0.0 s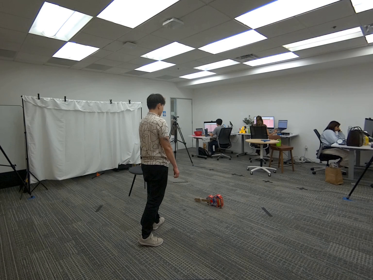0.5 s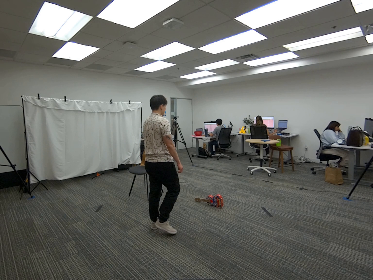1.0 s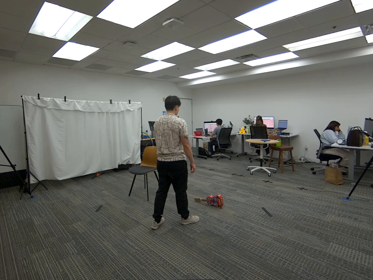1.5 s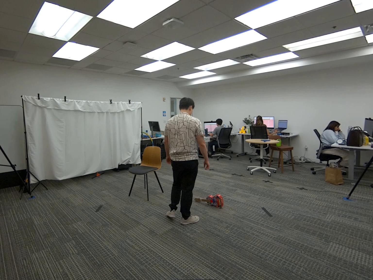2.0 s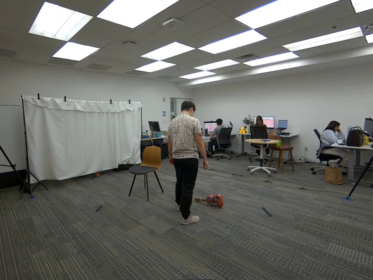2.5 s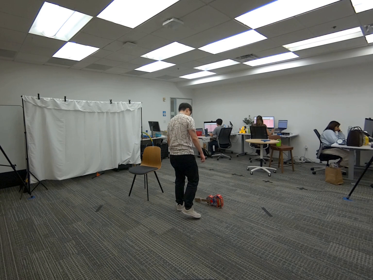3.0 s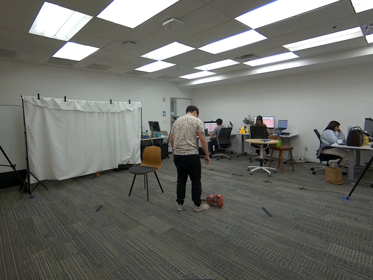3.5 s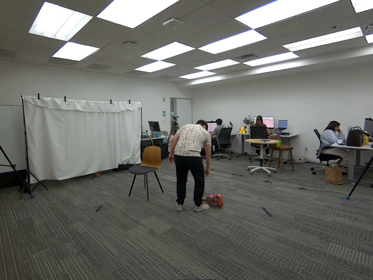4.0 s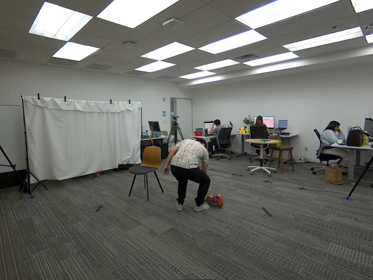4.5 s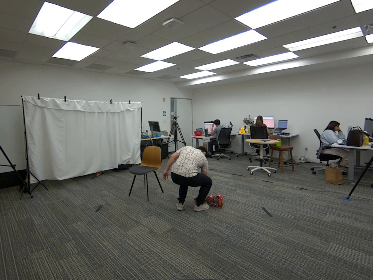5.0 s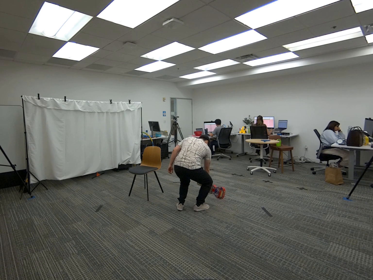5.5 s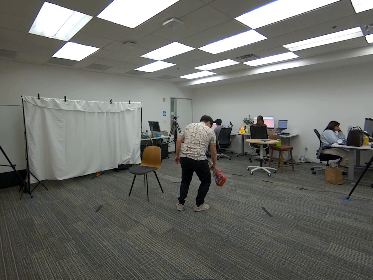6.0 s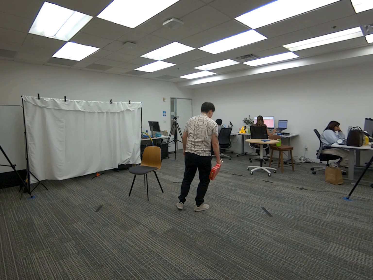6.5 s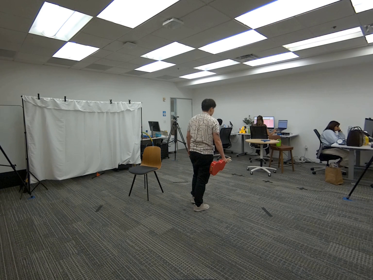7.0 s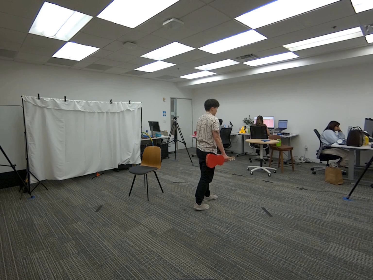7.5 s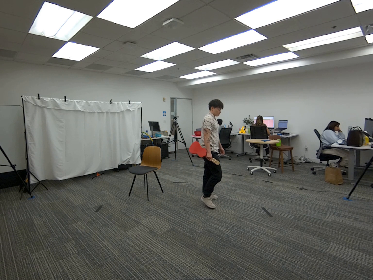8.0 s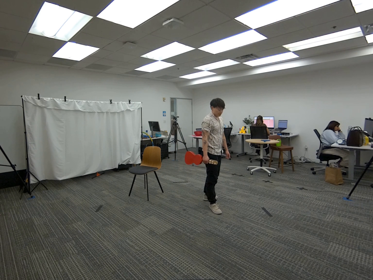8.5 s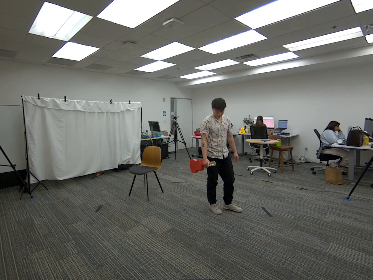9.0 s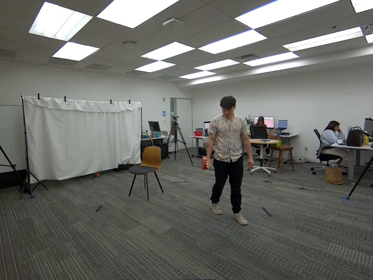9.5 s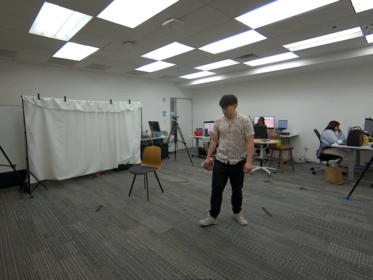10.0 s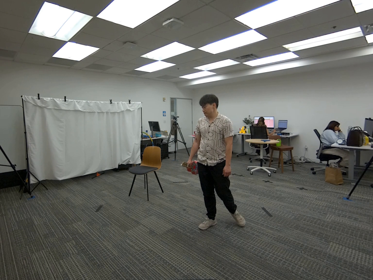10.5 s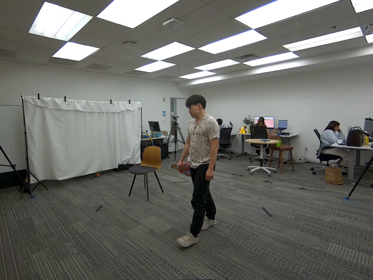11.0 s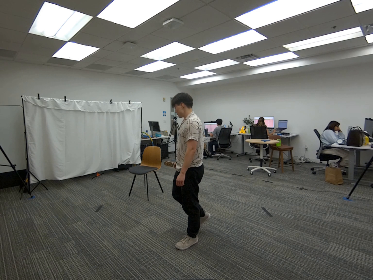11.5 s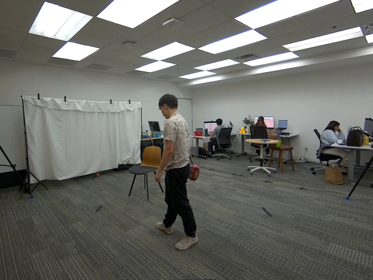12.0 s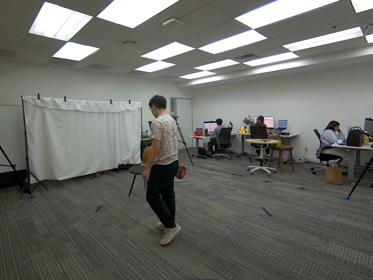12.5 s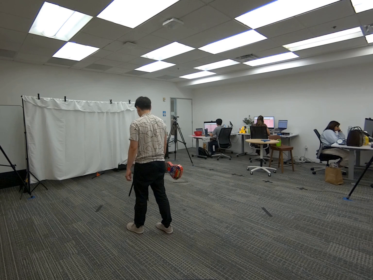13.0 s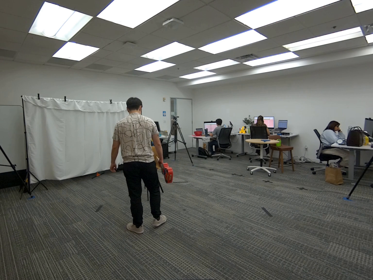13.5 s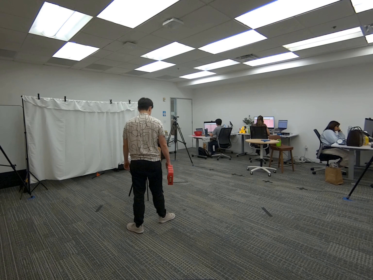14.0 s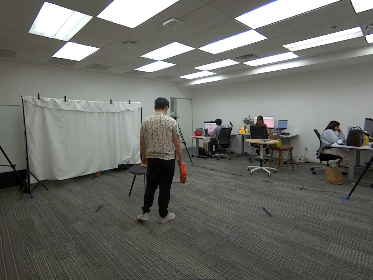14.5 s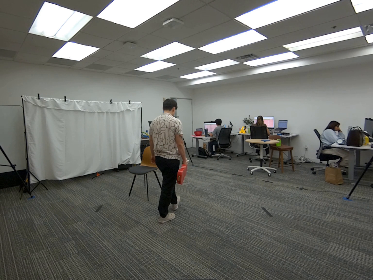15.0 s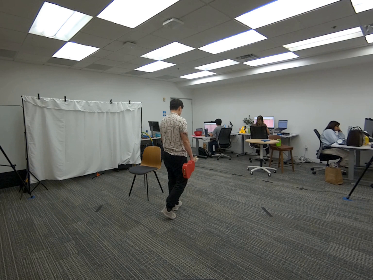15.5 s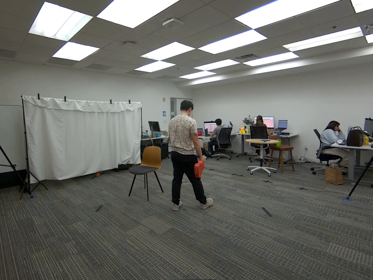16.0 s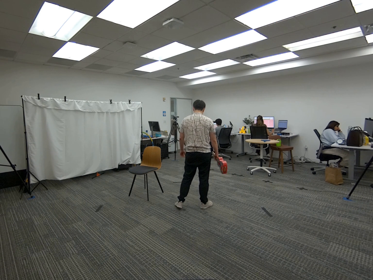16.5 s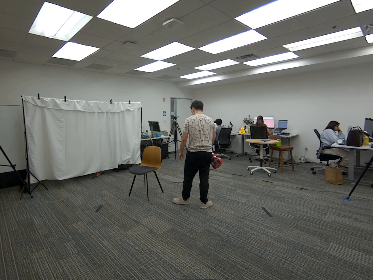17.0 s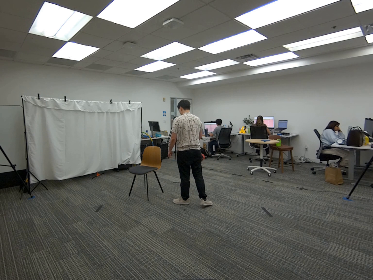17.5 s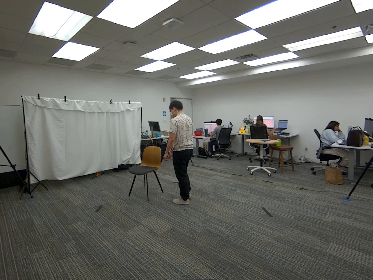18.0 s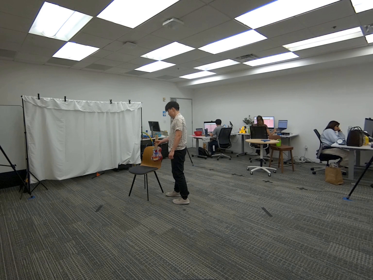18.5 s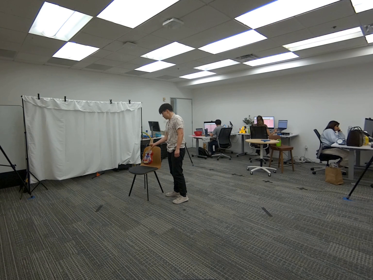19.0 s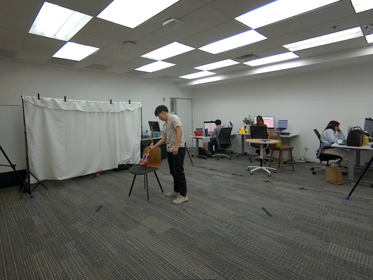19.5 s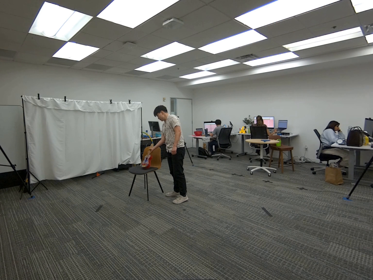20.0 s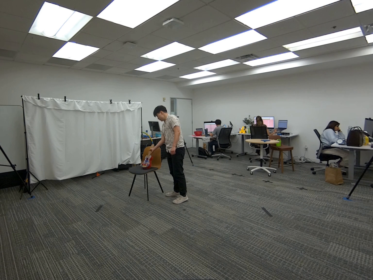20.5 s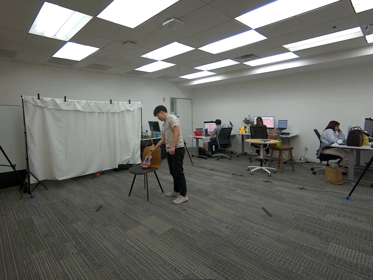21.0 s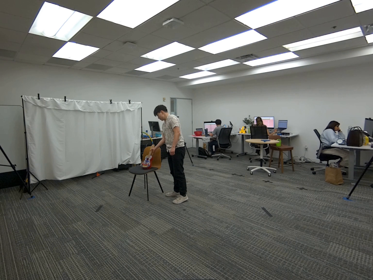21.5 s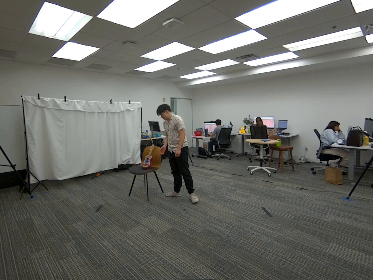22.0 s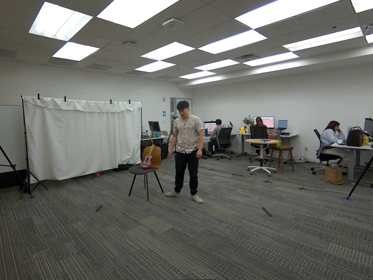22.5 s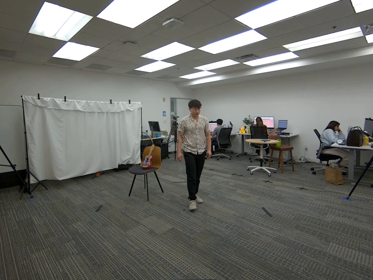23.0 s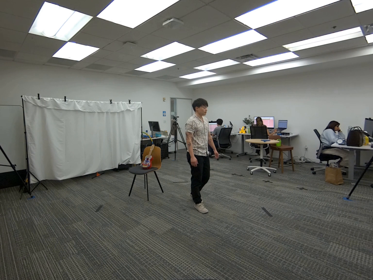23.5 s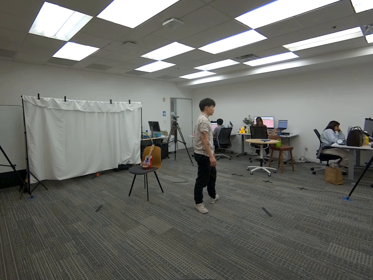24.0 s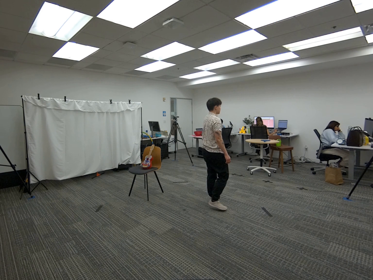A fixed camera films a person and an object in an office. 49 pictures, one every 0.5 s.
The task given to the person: walk over to the guitar on the floor and pick up using right hand. Raise in the air while walking around the bounding area and place leaning on the skinny wood chair.
